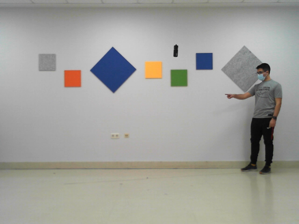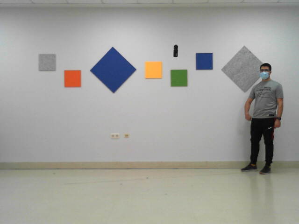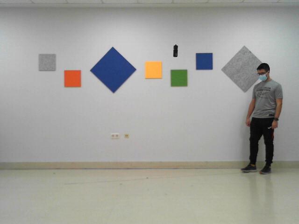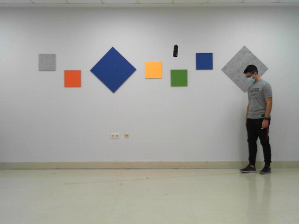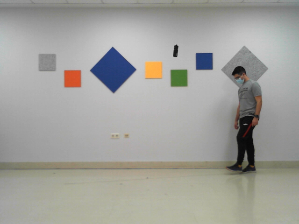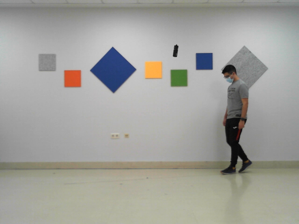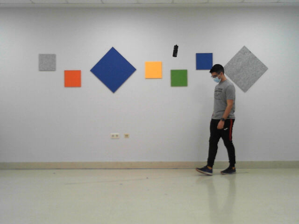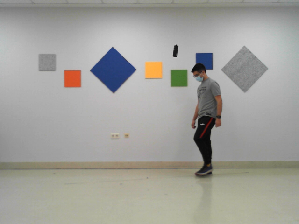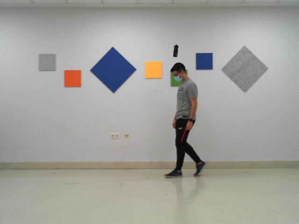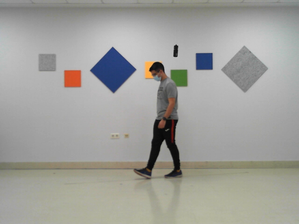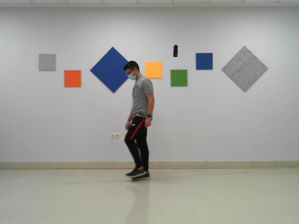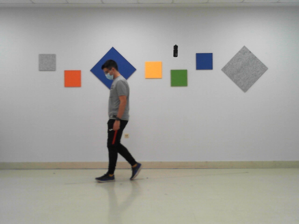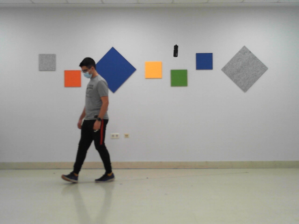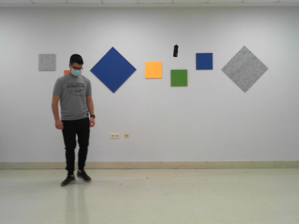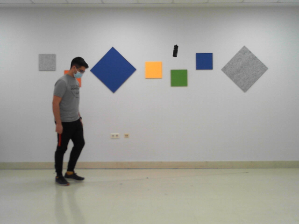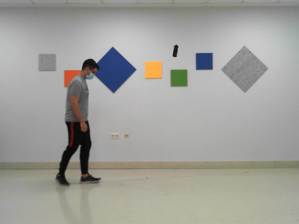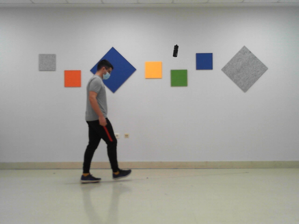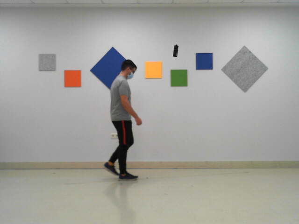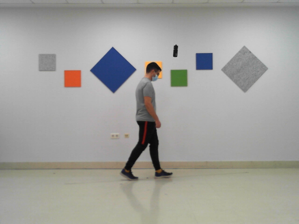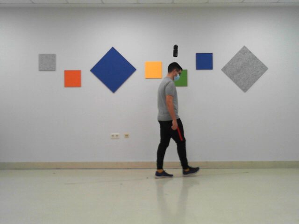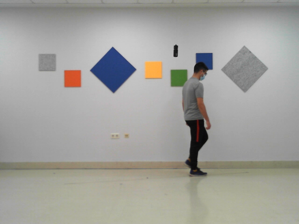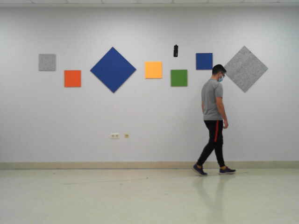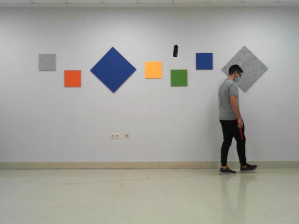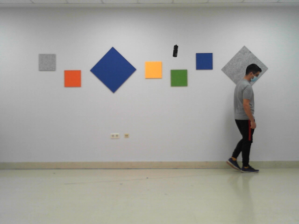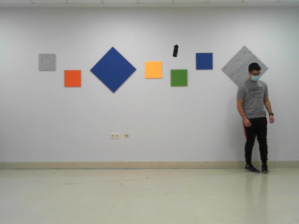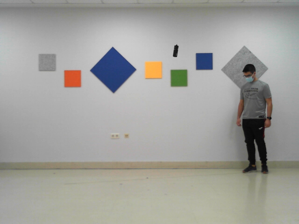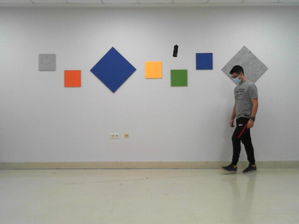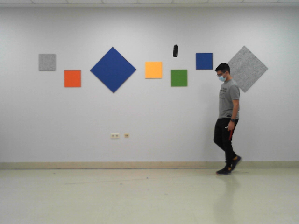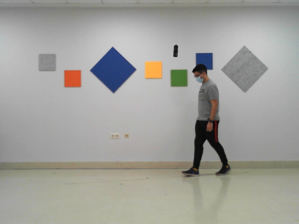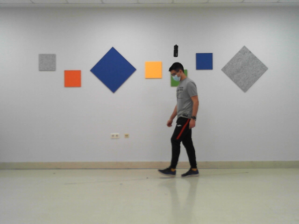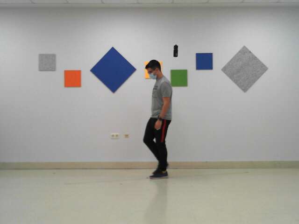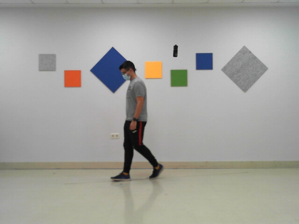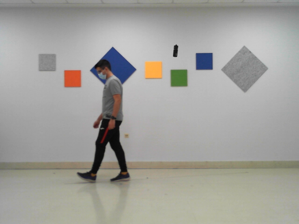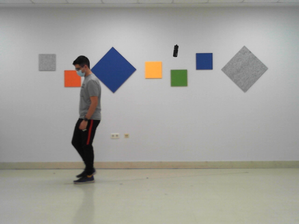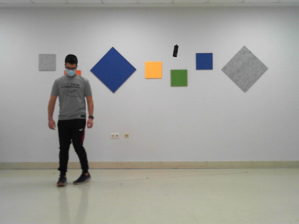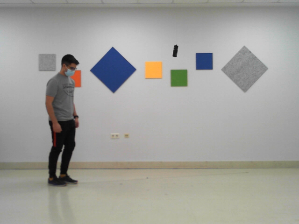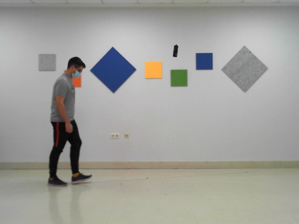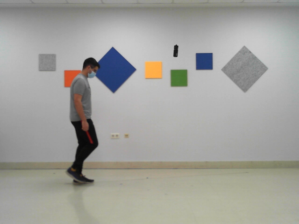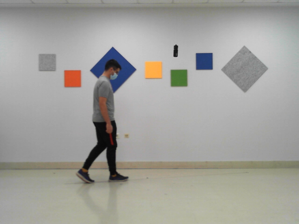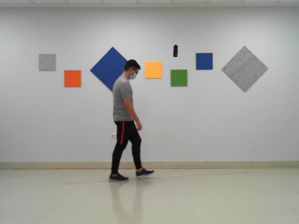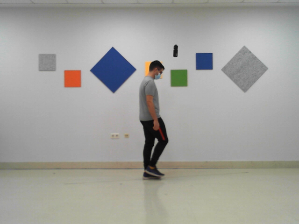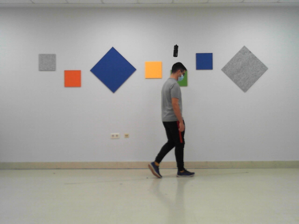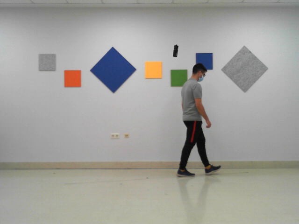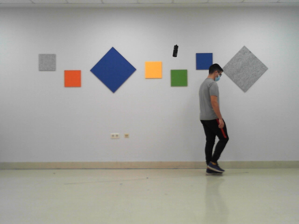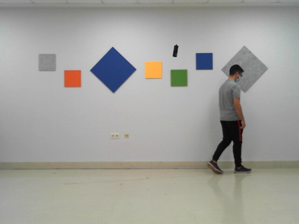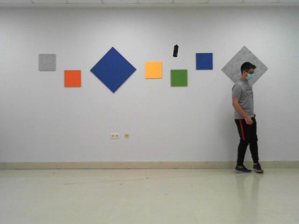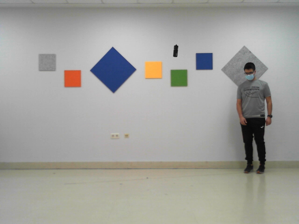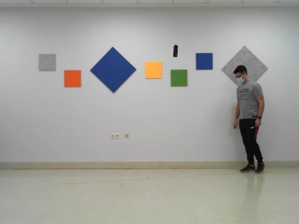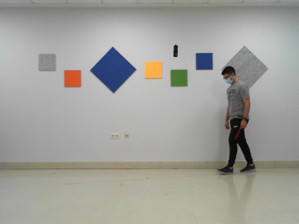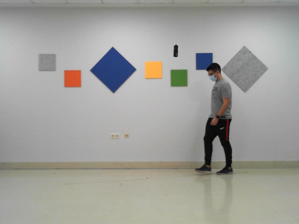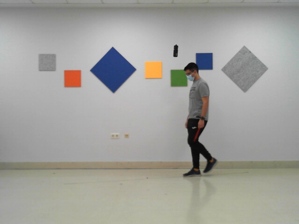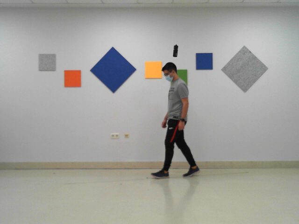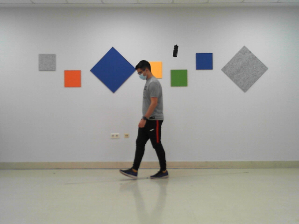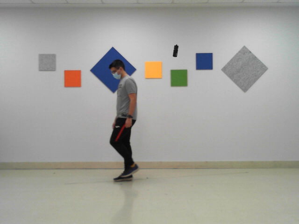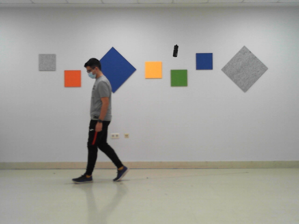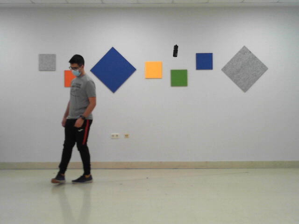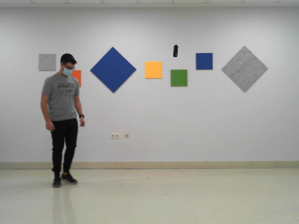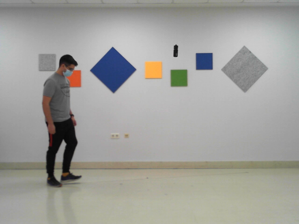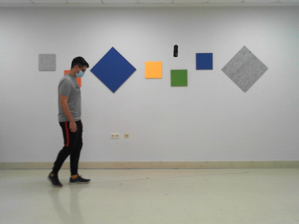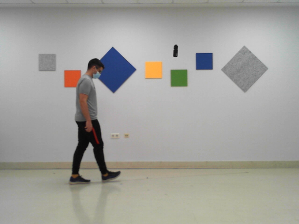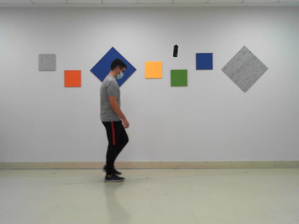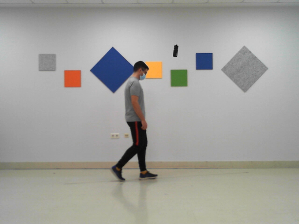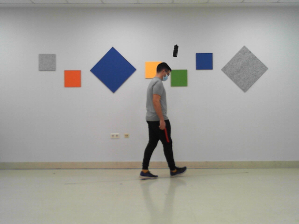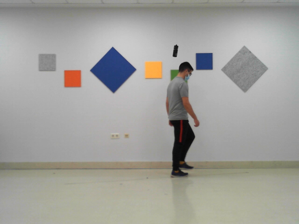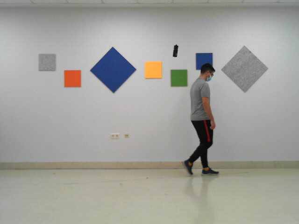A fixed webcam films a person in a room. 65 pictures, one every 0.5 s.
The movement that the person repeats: Walk along a line.
